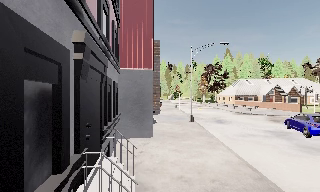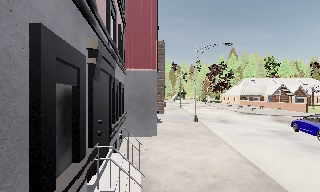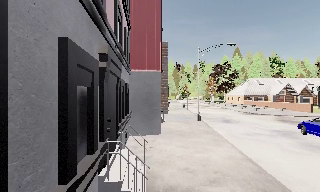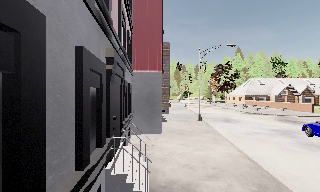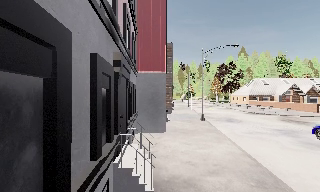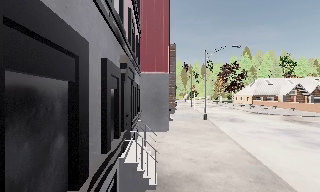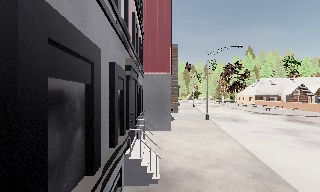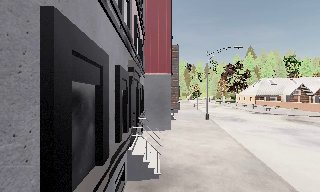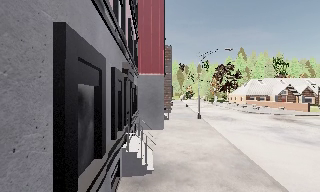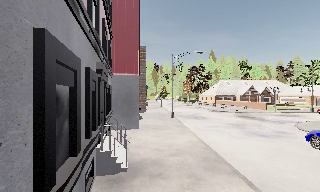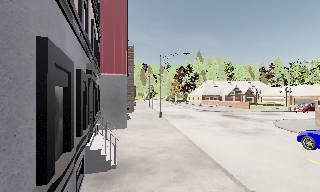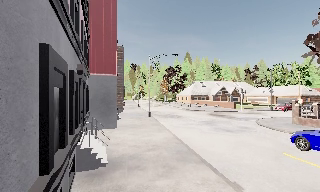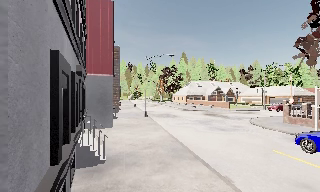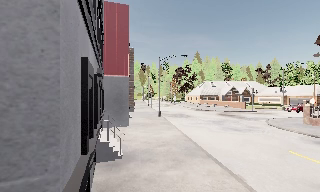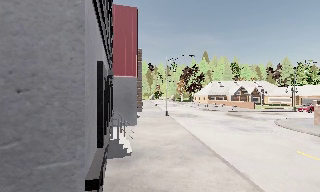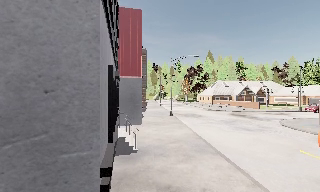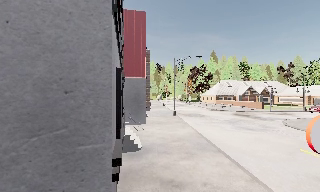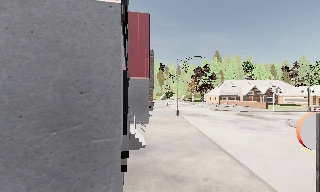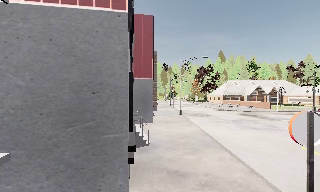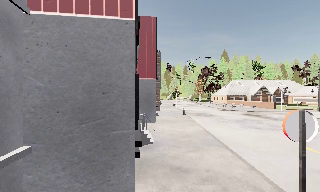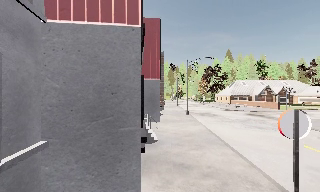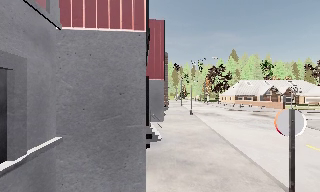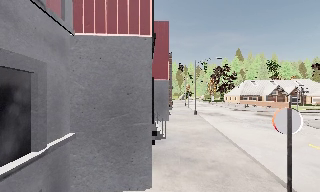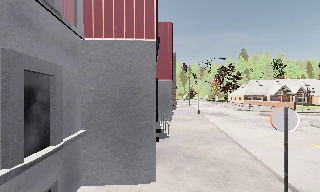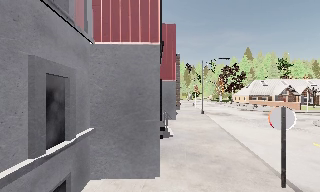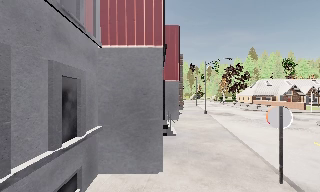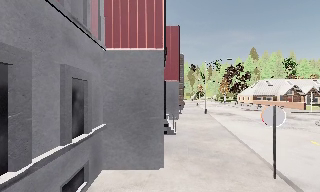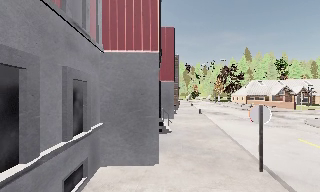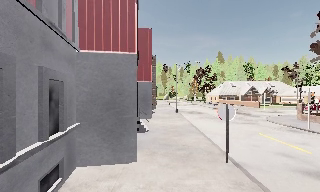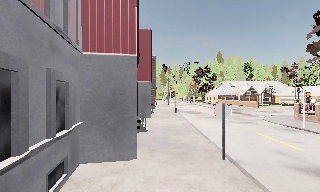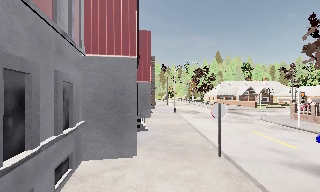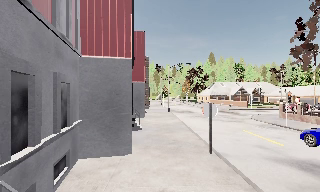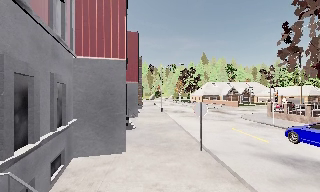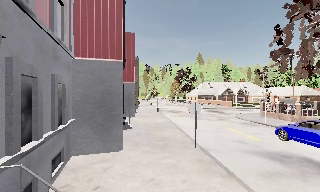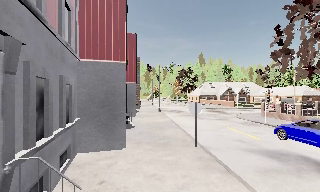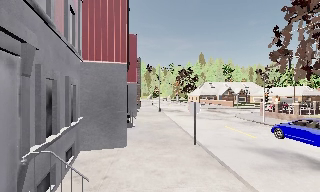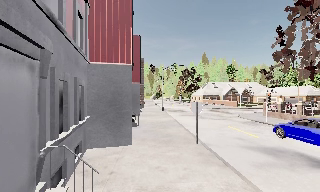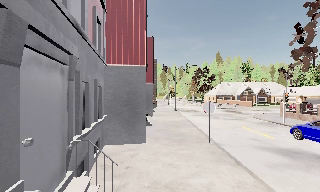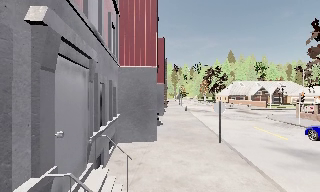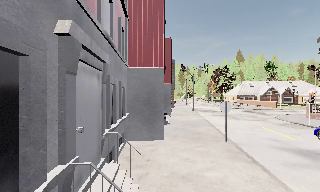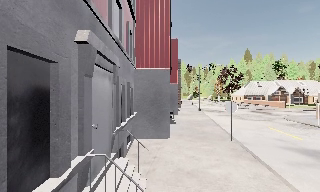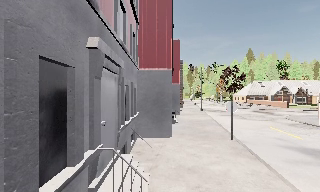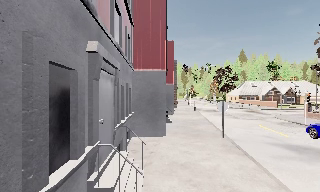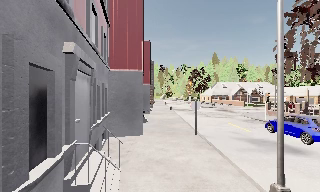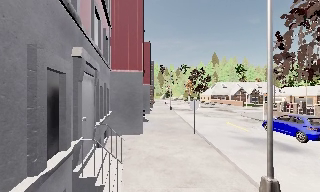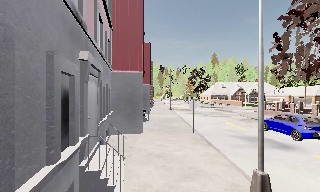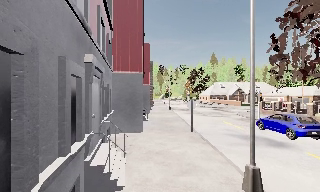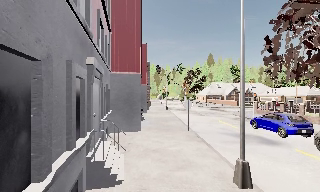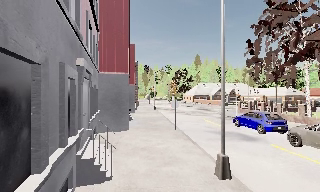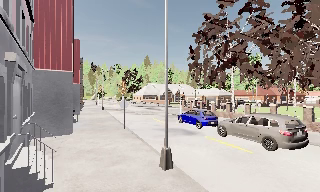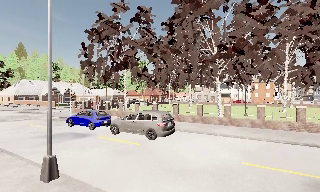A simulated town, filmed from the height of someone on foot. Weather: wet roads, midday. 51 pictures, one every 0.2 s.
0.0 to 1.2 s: The camera travels backward, about 2 m, so what stands in front gets smaller.
1.2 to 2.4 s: The scene slides to the left, as the camera pans about 20 degrees to its right. It travels backward, about 2 m, so what stands in front gets smaller.
2.4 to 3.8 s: The camera swings to its left by about 15 degrees, and the scene slides to the right. It travels backward, about 2 m, so what stands in front gets smaller.
3.8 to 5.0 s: The camera travels backward, about 2 m, so what stands in front gets smaller.
5.0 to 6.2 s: The camera swings to its right by about 10 degrees, and the scene slides to the left. It travels backward, about 2 m, so what stands in front gets smaller.
6.2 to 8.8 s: The camera travels backward, about 3.5 m, so what stands in front gets smaller.
8.8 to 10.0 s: The camera pans to its right, which is clockwise from overhead, by about 60 degrees. It travels backward, about 2 m.
The film runs backward here.
